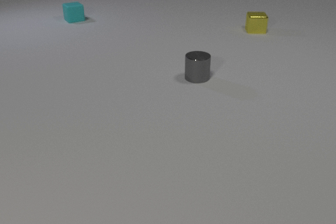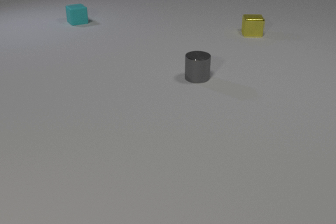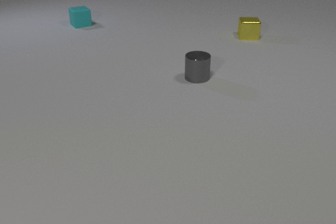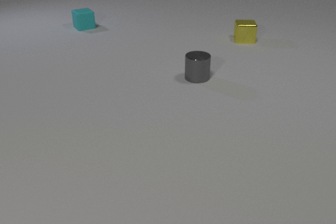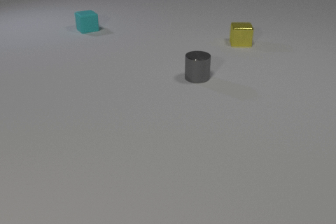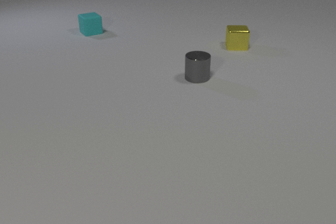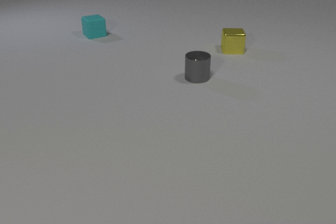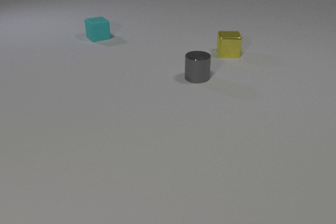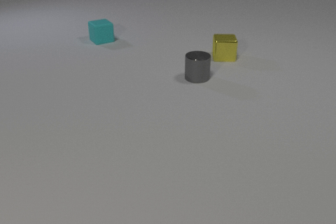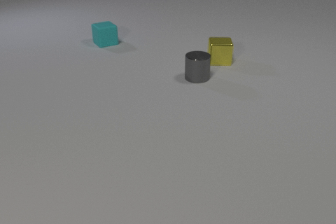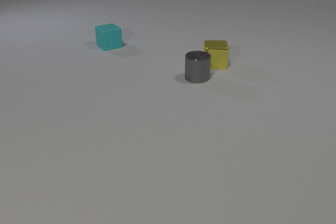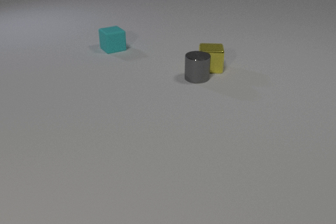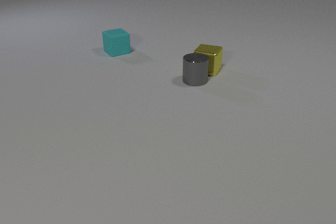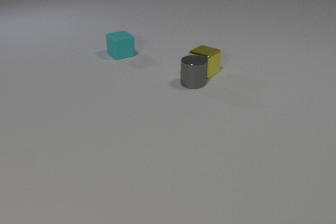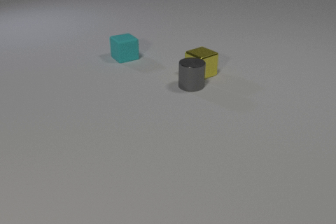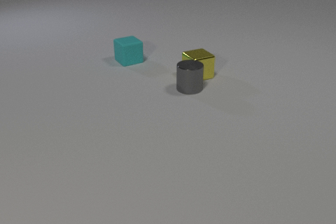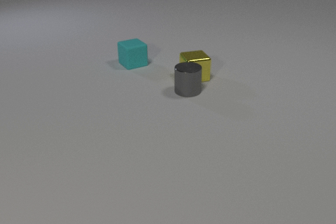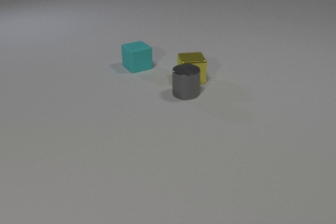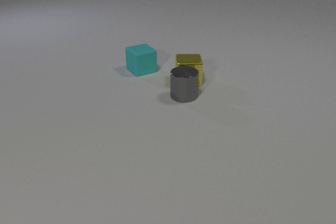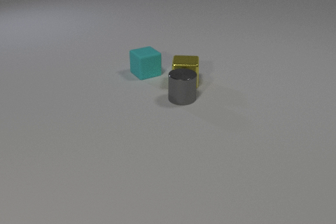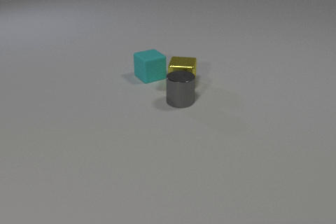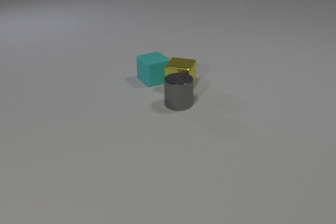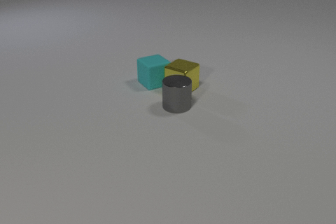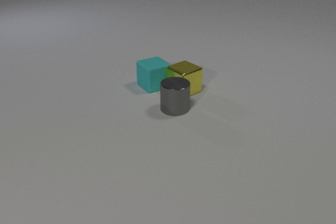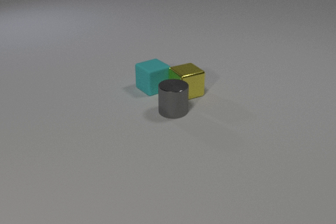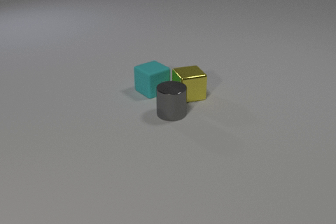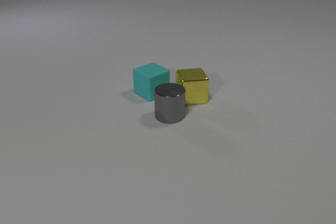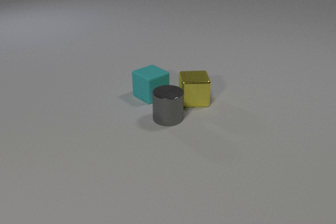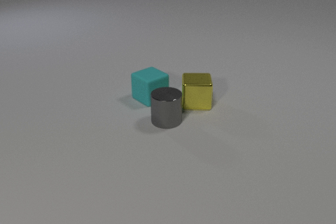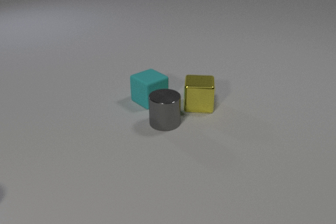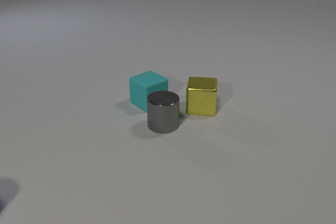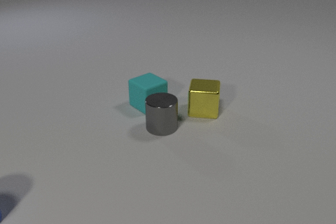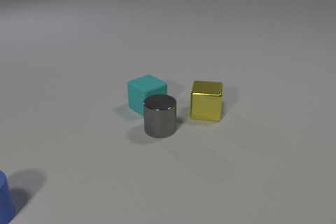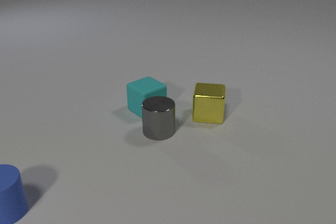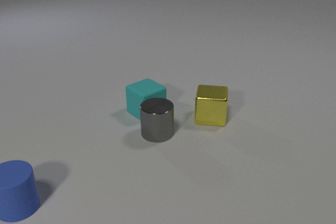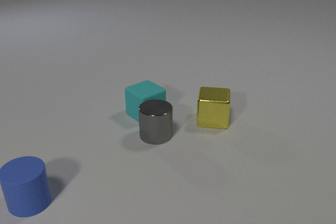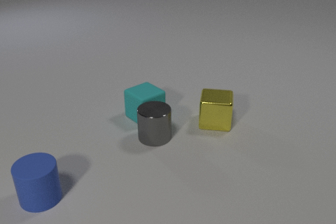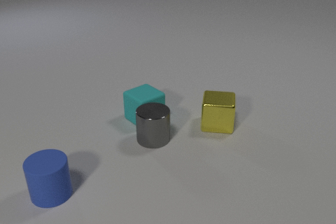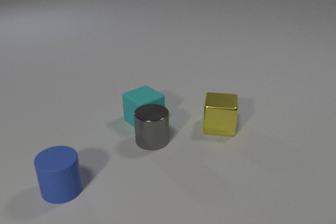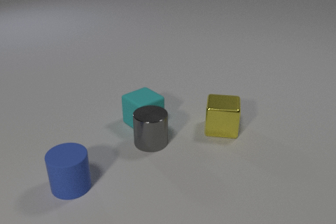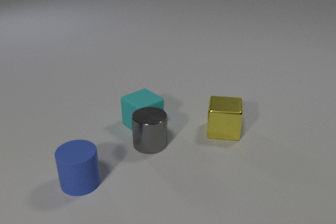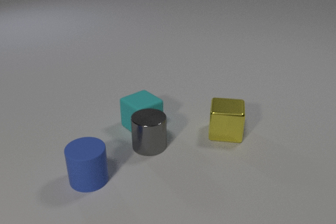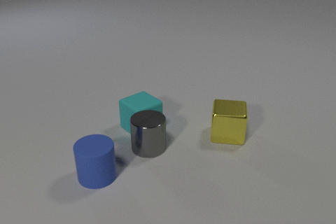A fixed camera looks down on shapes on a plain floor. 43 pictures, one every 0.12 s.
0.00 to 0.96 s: The yellow metal cube slides toward the camera. The cyan rubber cube slides toward the camera.
0.96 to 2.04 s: The yellow metal cube slides toward the camera and to the left, spins clockwise seen from above by about 75 degrees, its near face sliding to the left. The gray metal cylinder slides toward the camera. The cyan rubber cube slides toward the camera and to the right. The yellow metal cube and the gray metal cylinder collide.
2.04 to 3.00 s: The yellow metal cube slides toward the camera, spins so that its near face slides to the left, clockwise seen from above. The gray metal cylinder slides toward the camera. The cyan rubber cube slides toward the camera. The yellow metal cube and the cyan rubber cube collide.
3.00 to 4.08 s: The yellow metal cube slides toward the camera and to the right, spins clockwise seen from above by about 30 degrees, its near face sliding to the left. The gray metal cylinder slides toward the camera. The cyan rubber cube slides toward the camera. The blue rubber cylinder comes in at the left edge, slides to the right.
4.08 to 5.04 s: The yellow metal cube slides toward the camera and to the right. The gray metal cylinder slides toward the camera. The cyan rubber cube slides toward the camera. The blue rubber cylinder slides to the right. The gray metal cylinder and the cyan rubber cube collide.
Are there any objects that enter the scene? yes.
Are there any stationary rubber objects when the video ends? no.
How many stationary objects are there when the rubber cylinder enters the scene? 0.
